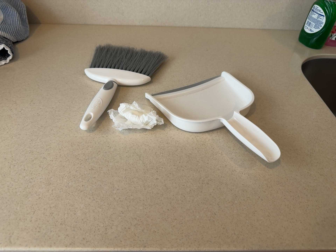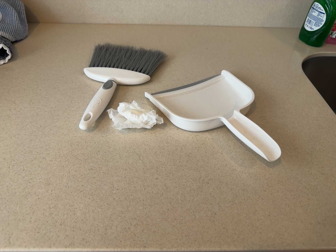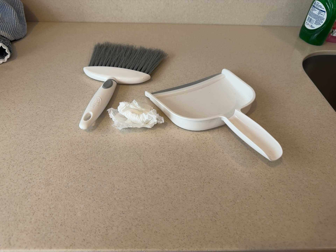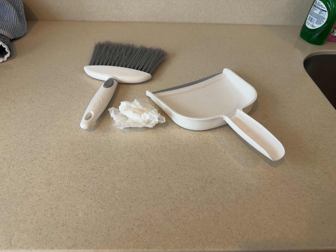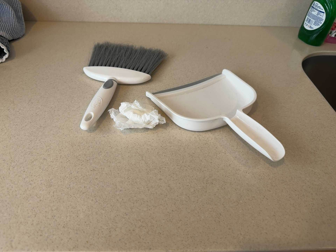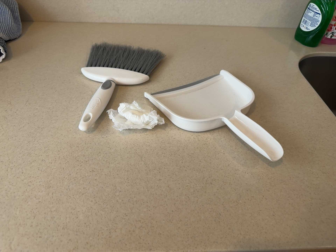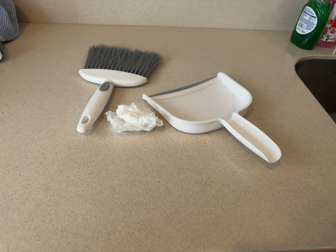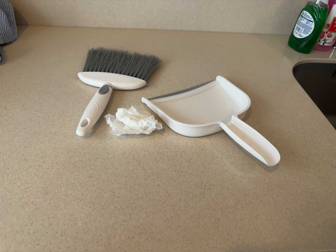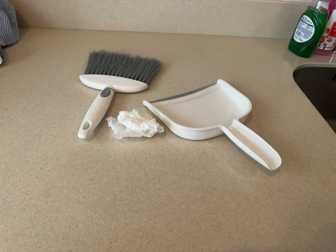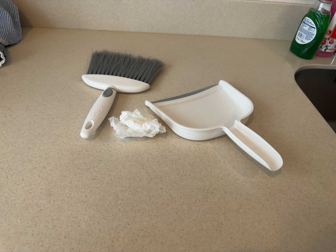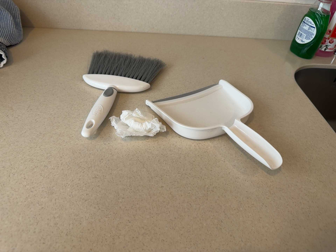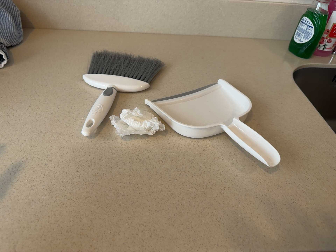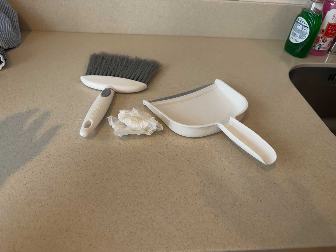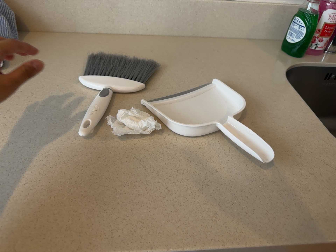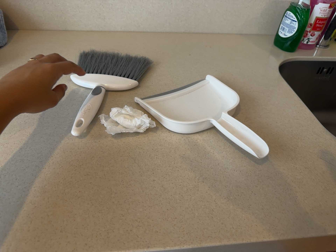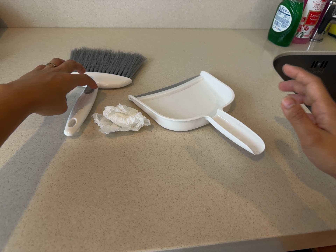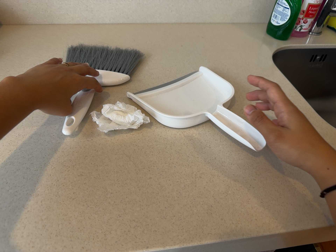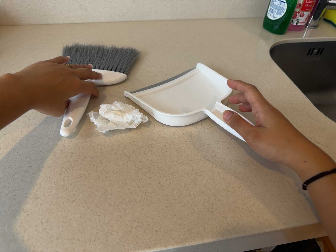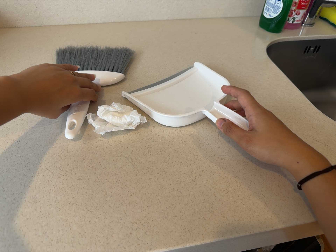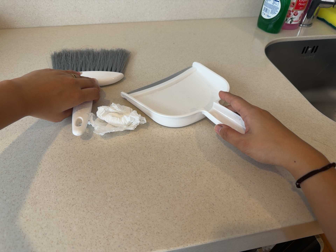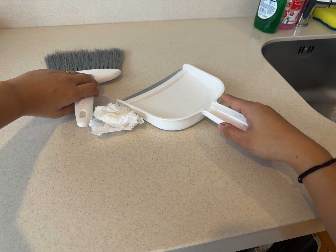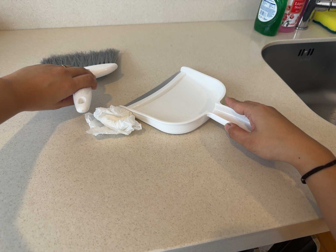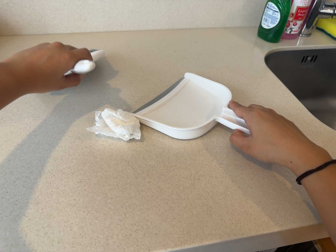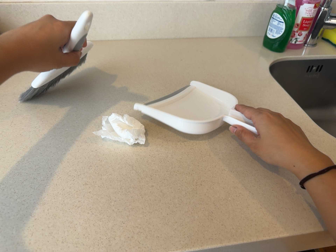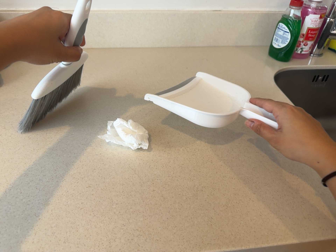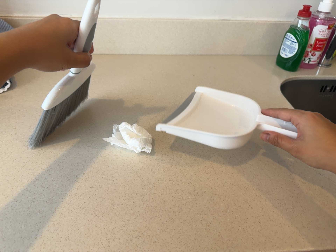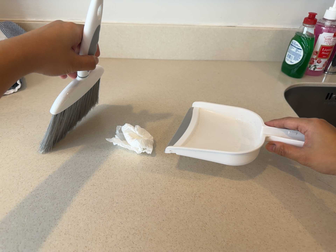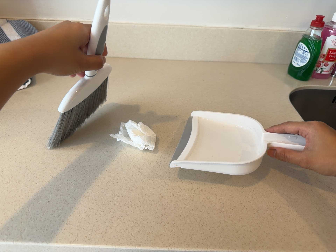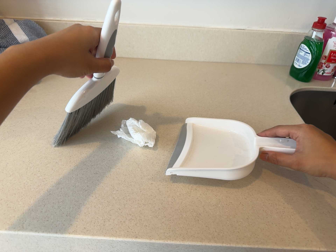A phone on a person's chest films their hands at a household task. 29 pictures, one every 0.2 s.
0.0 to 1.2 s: The camera shifts only a little, or ends up much as it began.
1.2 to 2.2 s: The camera keeps its place and its aim.
2.2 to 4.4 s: The camera shifts only a little, or ends up much as it began.
4.4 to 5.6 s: The camera travels backward, about 7 cm, so what stands in front gets smaller. It rolls about its line of sight by about 10 degrees, and the scene rotates clockwise.
The film runs forward here.
